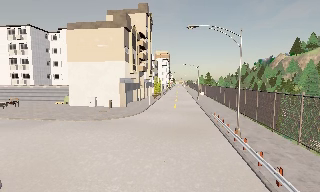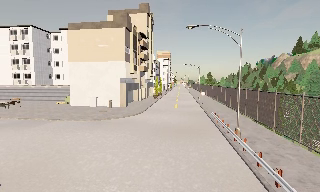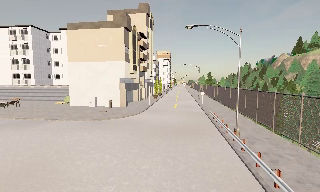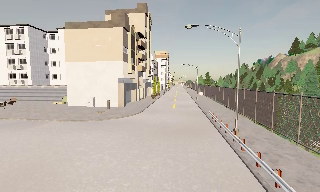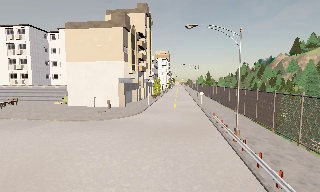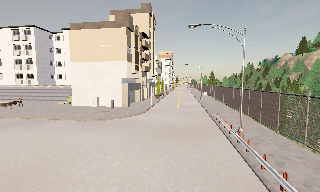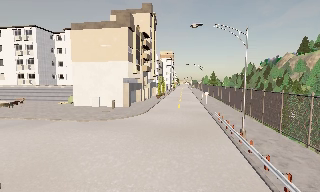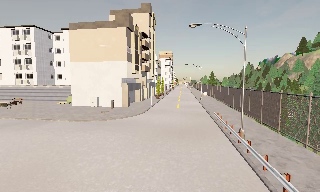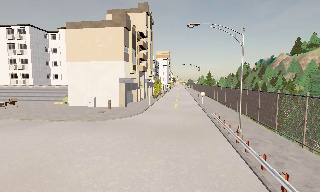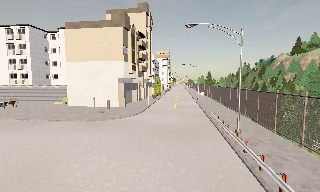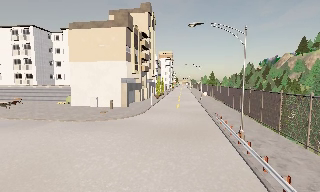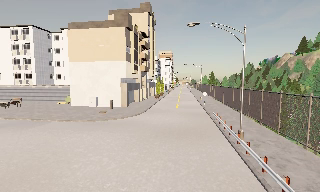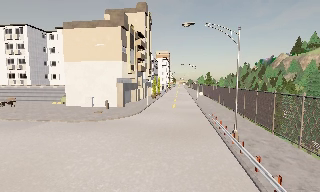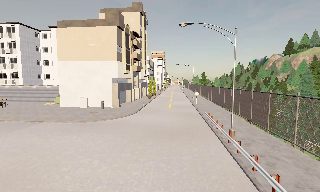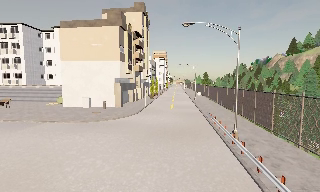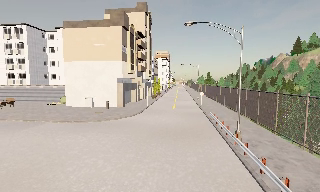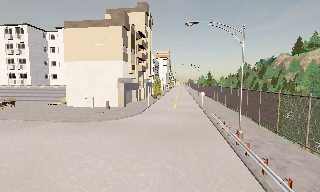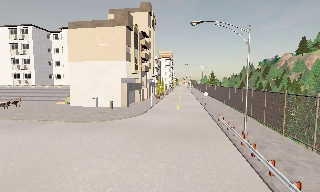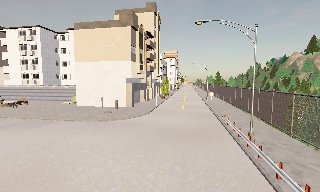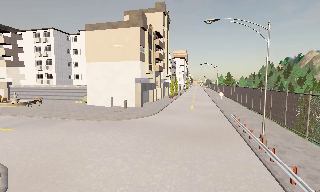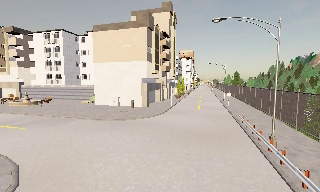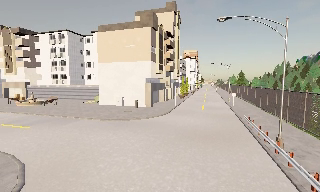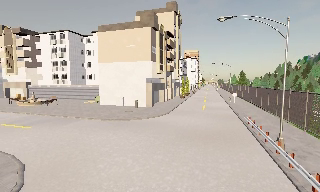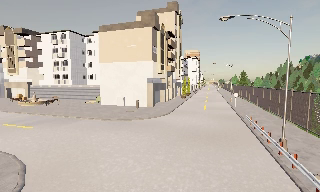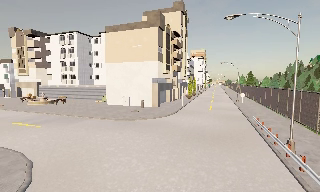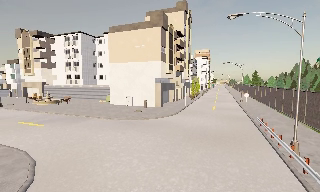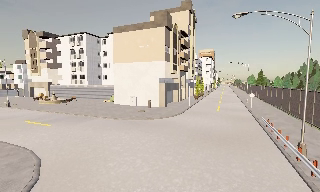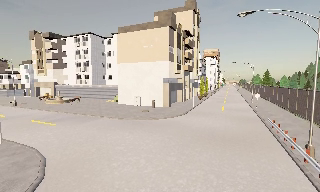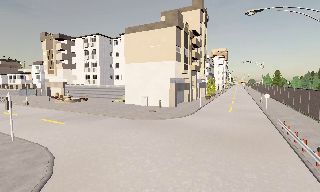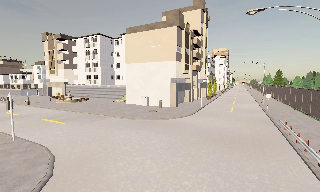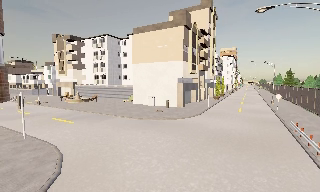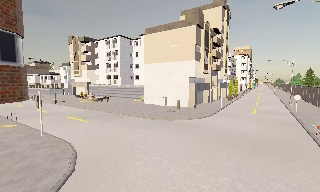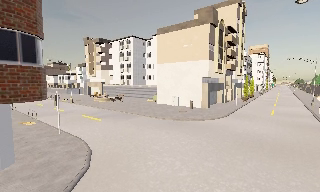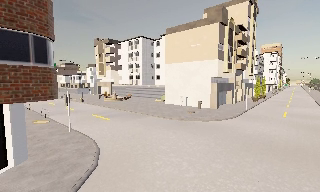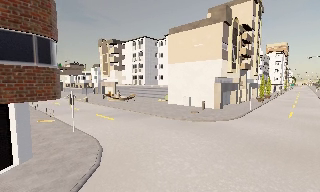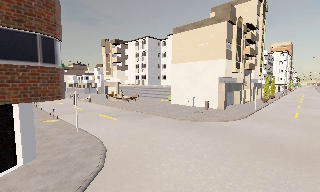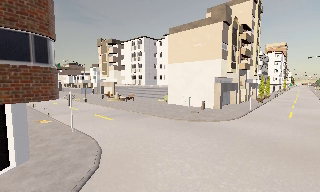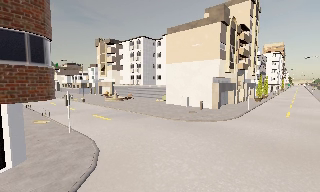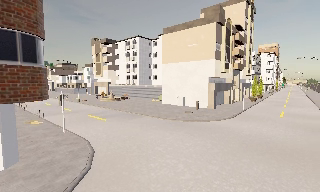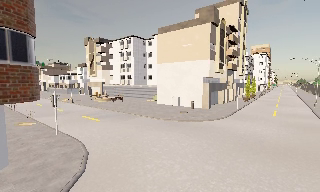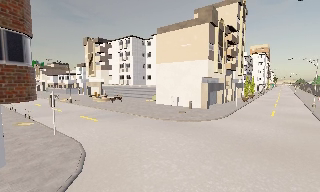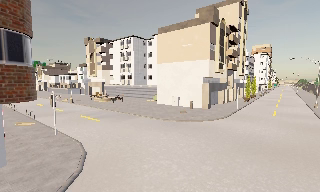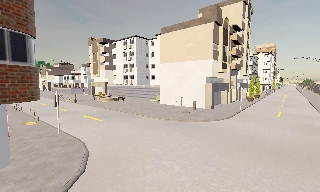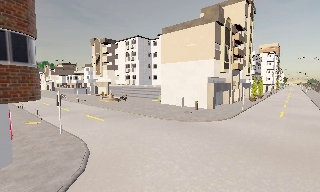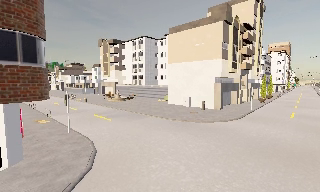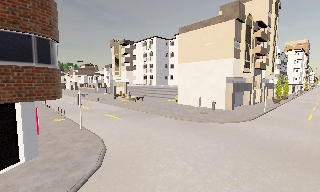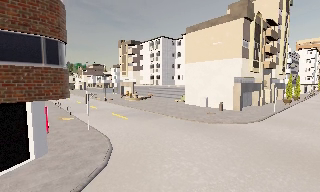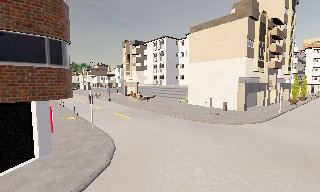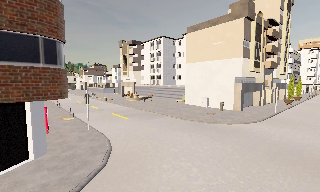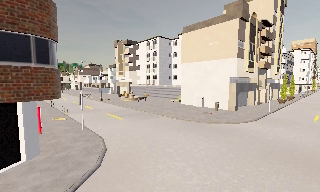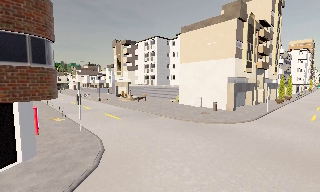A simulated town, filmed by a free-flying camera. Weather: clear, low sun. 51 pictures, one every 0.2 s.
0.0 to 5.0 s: The camera swings to its left by about 15 degrees, and the scene slides to the right. It travels forward, about 1 m, so what stands in front looms larger.
5.0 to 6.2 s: The camera pans to its left, which is counterclockwise from overhead, by about 10 degrees.
6.2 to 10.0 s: The scene slides to the right, as the camera pans about 15 degrees to its left. It travels to its right, about 1 m.
The film runs forward here.
